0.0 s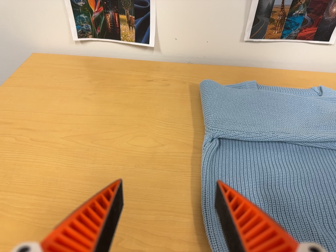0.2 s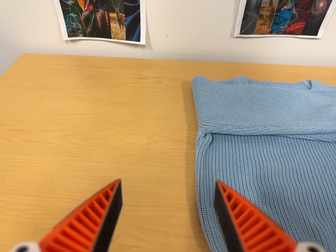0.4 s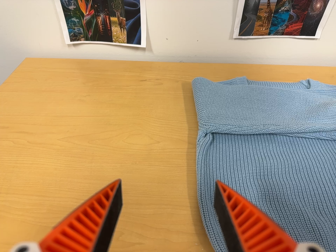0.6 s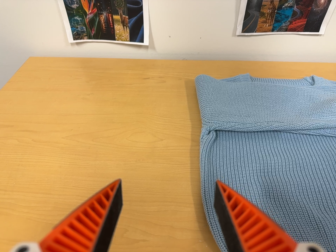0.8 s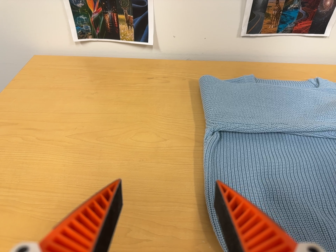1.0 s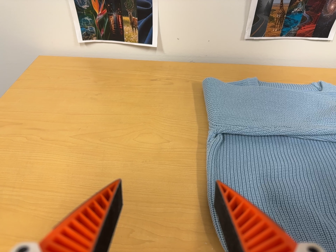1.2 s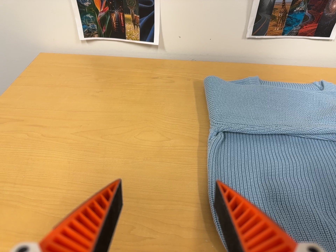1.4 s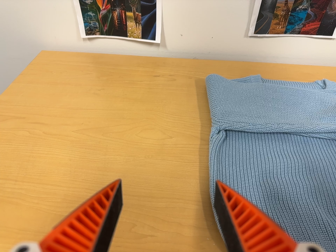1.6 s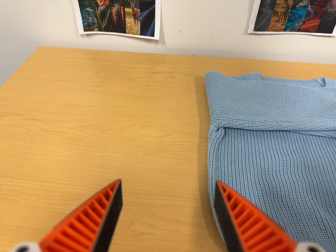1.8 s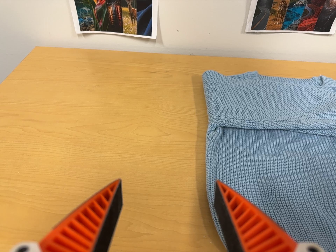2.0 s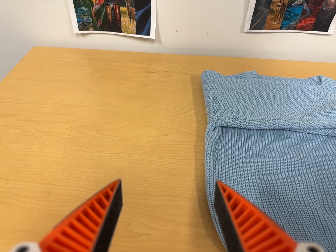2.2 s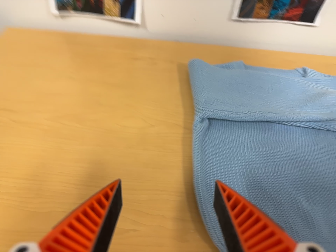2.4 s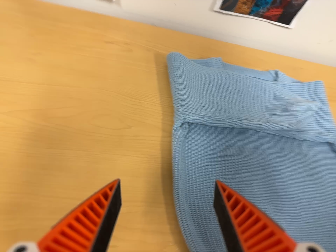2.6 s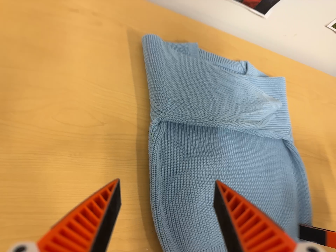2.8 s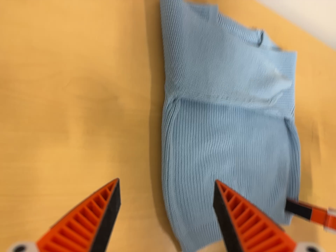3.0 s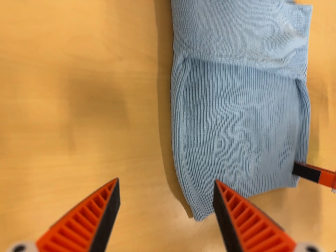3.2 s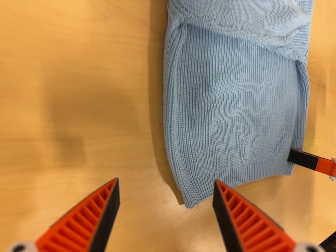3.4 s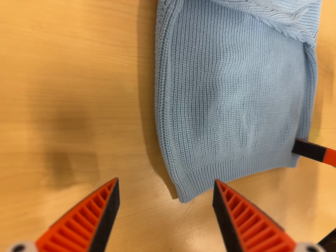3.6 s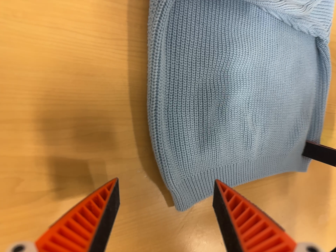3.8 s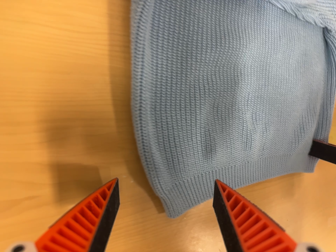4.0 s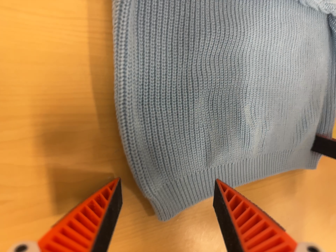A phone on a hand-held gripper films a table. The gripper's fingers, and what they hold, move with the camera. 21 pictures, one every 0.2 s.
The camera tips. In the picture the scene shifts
upward.
0.0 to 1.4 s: The camera shifts only a little, or ends up much as it began.
1.4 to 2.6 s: The camera pans to its right by about 30 degrees. It travels toward the top of its view, to its left and forward, about 20 cm. Its aim tips toward the bottom of its view by about 25 degrees.
2.6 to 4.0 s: The camera travels forward, about 20 cm, so what stands in front looms larger. Its aim tips toward the bottom of its view by about 25 degrees, and the scene shifts upward.
The film runs forward here.
